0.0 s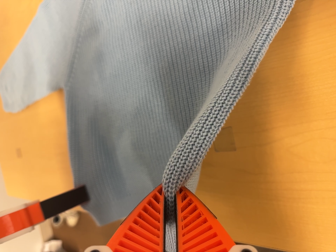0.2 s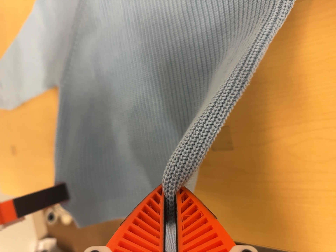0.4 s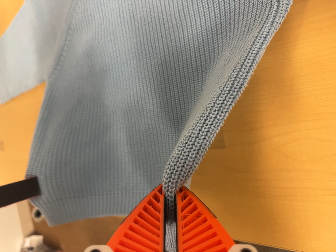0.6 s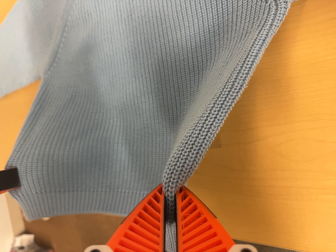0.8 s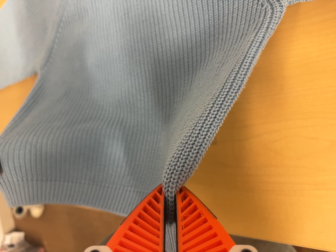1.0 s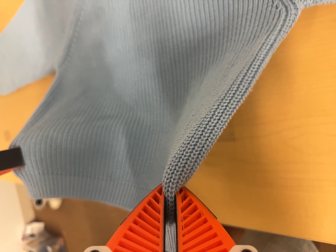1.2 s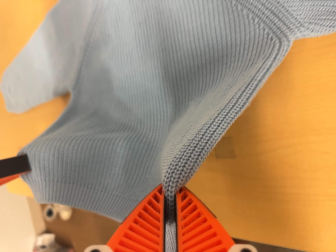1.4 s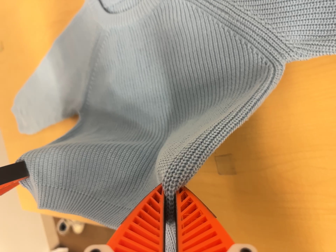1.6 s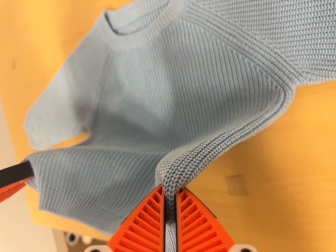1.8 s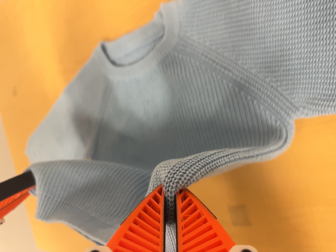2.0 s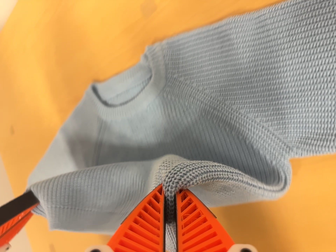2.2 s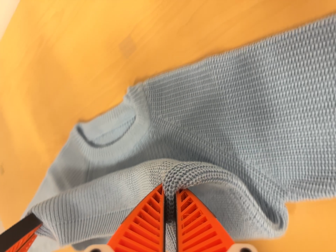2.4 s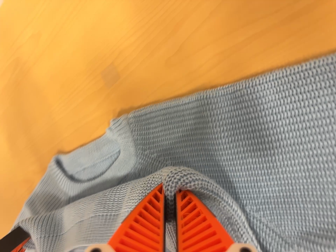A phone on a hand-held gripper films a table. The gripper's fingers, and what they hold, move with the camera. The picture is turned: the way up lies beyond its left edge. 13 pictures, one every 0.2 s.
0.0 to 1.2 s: The camera travels backward, about 6 cm, so what stands in front gets smaller.
1.2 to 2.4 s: The camera travels toward the top of its view, about 18 cm, so close, fixed things drift downward. Its aim tips toward the top of its view by about 15 degrees, and the scene shifts downward. It rolls about its line of sight by about 15 degrees, and the scene rotates counterclockwise.
The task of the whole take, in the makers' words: fold up.
The film runs forward here.
